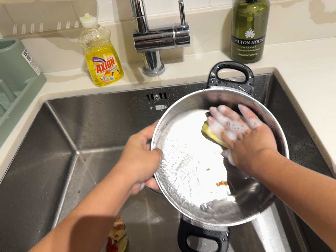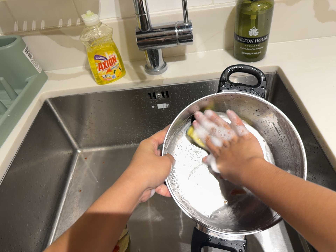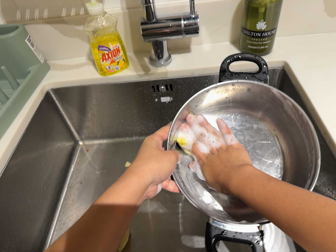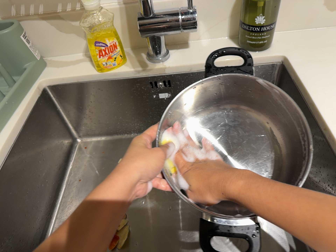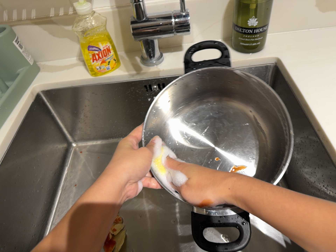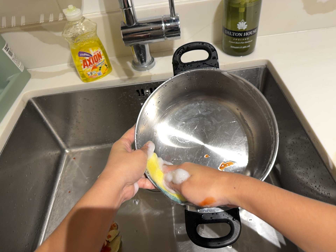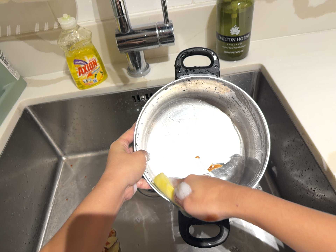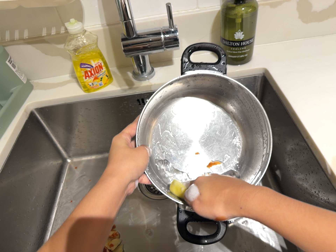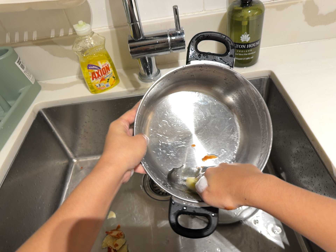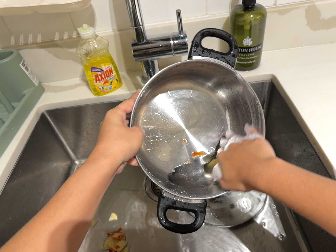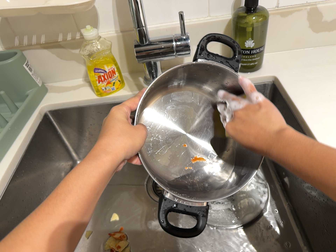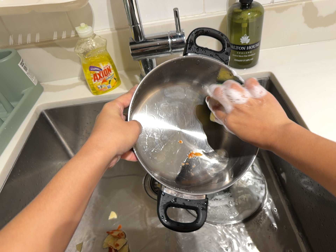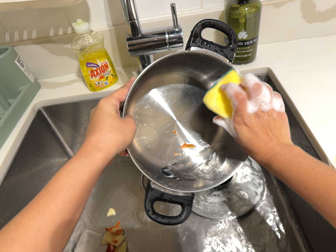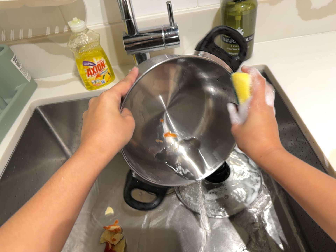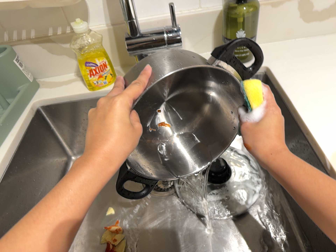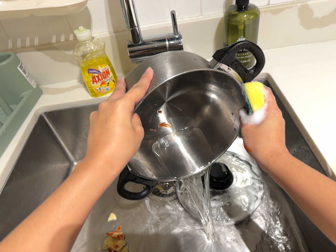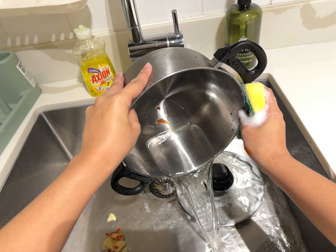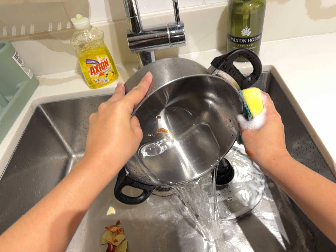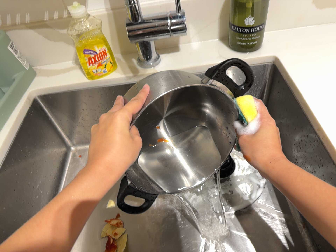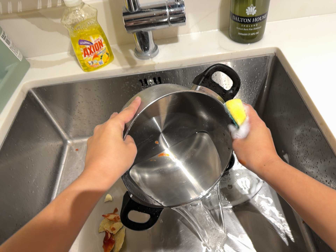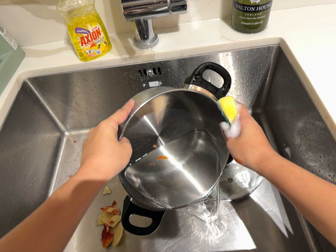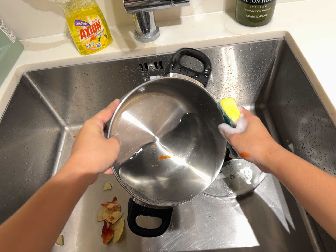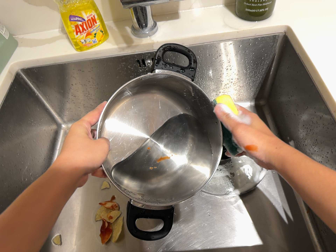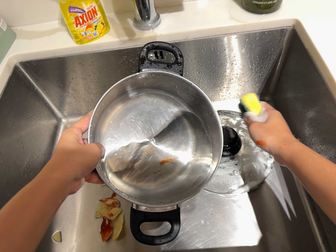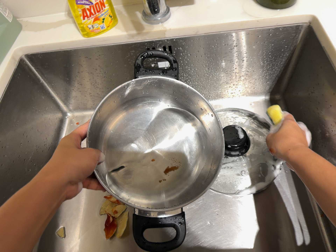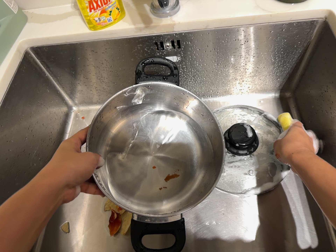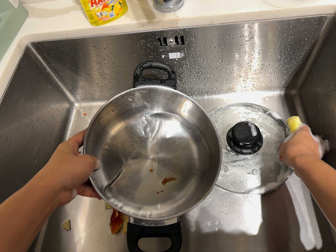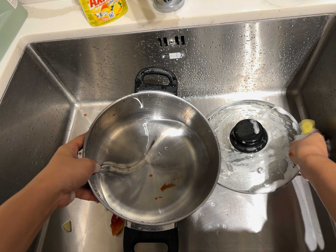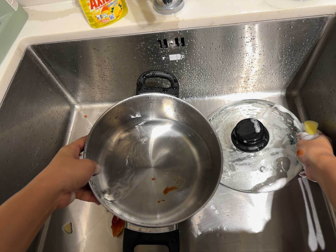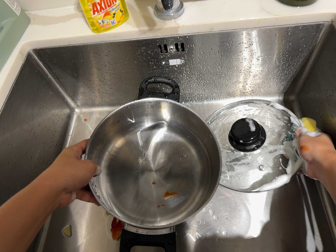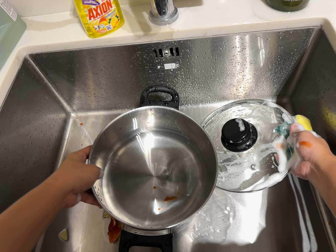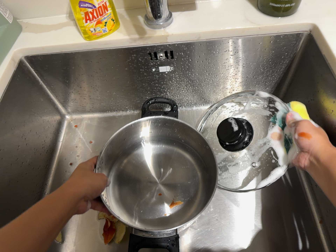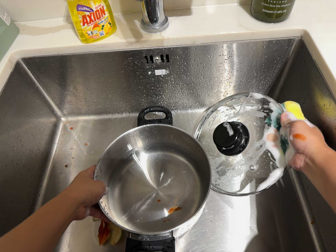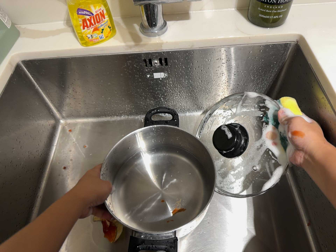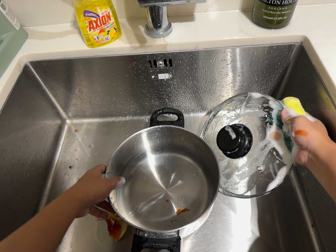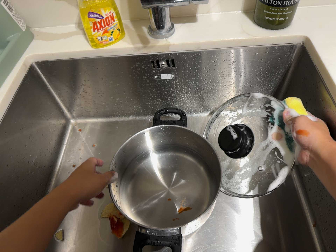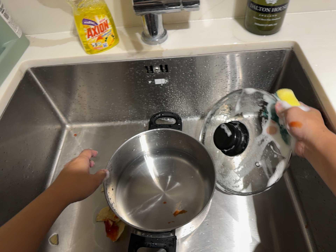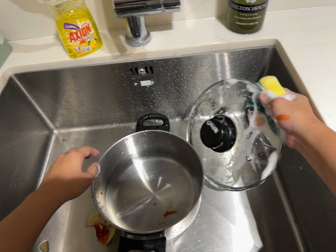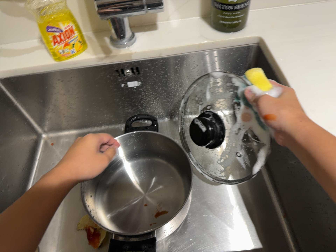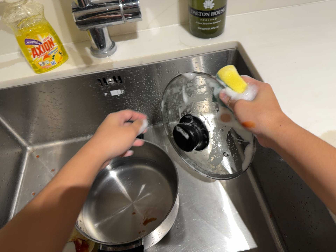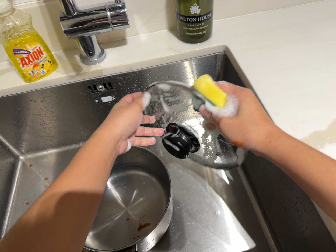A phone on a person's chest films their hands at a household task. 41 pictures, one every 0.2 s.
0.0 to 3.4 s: The camera shifts only a little, or ends up much as it began.
3.4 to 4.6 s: The camera travels forward, about 7 cm, so what stands in front looms larger. Its aim tips toward the bottom of its view by about 10 degrees, and the scene shifts upward.
4.6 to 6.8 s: The camera shifts only a little, or ends up much as it began.
6.8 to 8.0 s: The camera travels to its right, about 7 cm, so close, fixed things drift to the left. It rolls about its line of sight by about 10 degrees, and the scene rotates counterclockwise.
The film runs backward here.
